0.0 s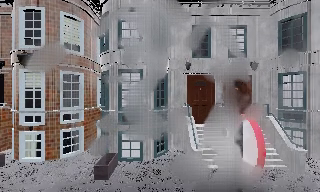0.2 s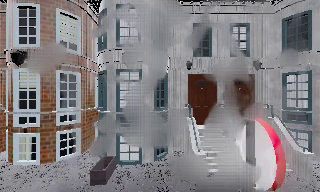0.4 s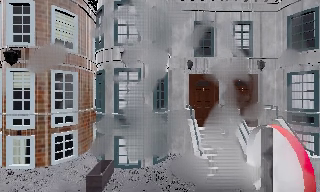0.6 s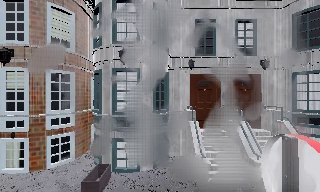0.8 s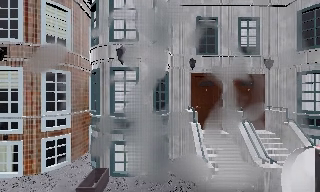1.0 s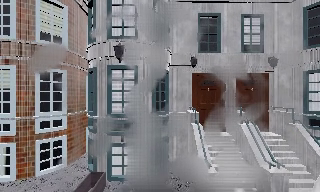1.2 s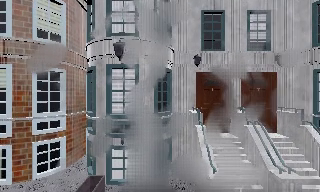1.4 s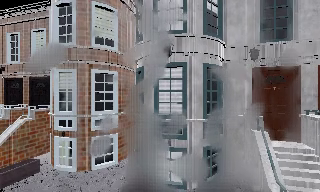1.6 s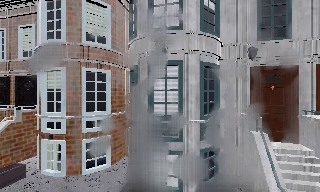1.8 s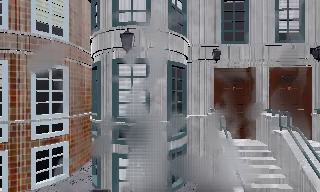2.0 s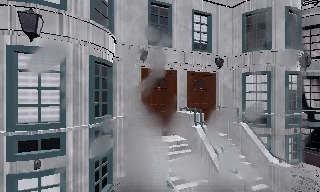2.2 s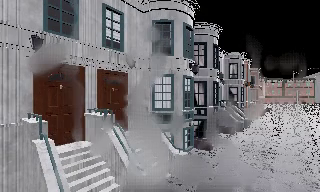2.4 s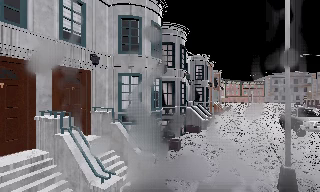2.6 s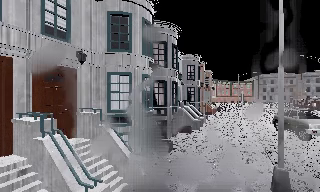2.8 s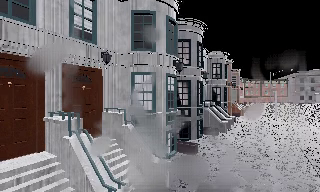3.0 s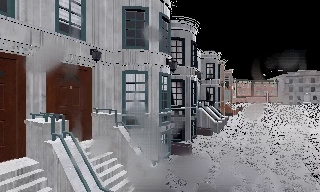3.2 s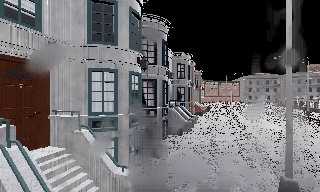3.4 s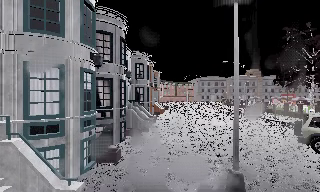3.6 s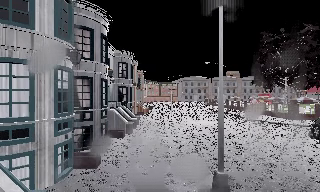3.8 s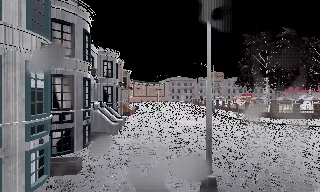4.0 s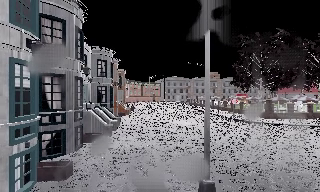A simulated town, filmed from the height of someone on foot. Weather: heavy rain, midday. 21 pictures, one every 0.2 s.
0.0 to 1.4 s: The scene slides to the right, as the camera pans about 15 degrees to its left. It travels forward, about 1.5 m, so what stands in front looms larger.
1.4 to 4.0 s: The scene slides to the left, as the camera pans about 110 degrees to its right. It travels forward, about 3 m.
The film runs forward here.
